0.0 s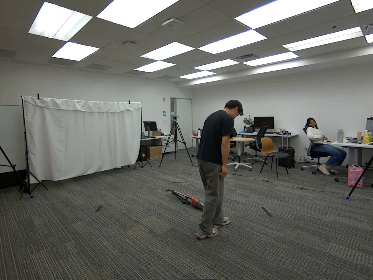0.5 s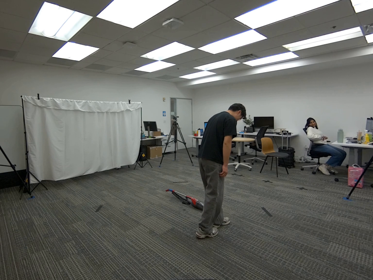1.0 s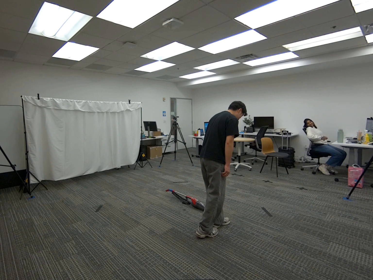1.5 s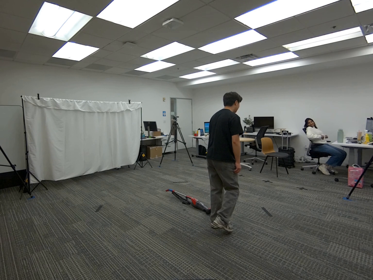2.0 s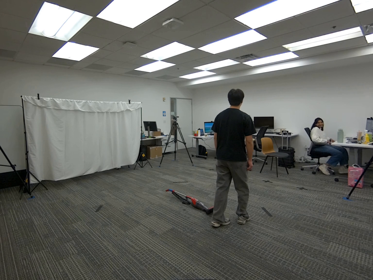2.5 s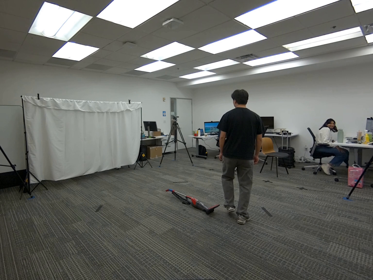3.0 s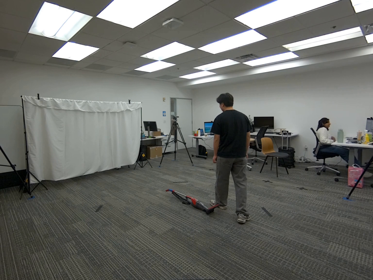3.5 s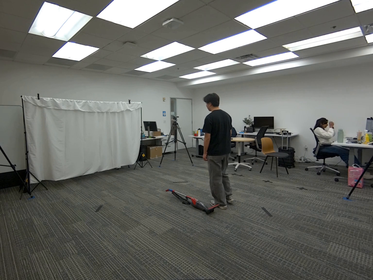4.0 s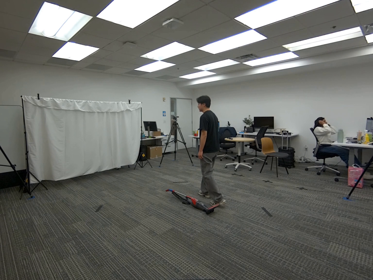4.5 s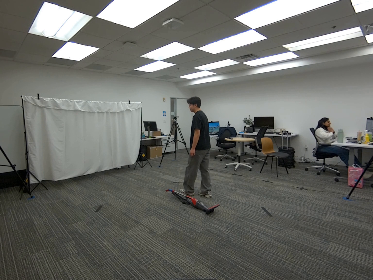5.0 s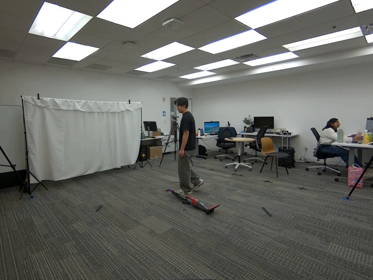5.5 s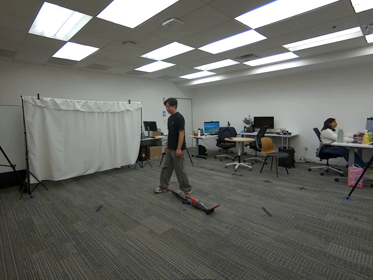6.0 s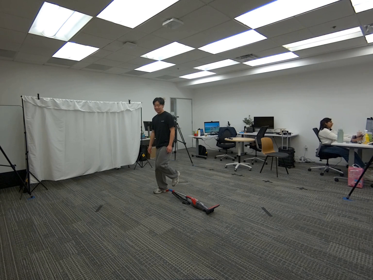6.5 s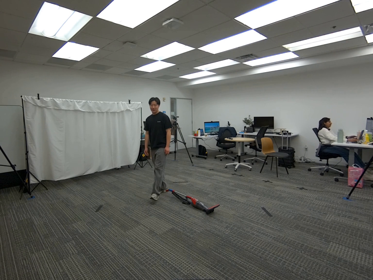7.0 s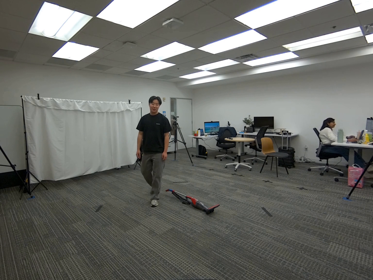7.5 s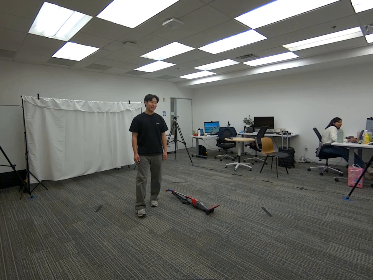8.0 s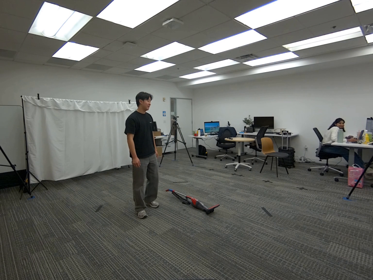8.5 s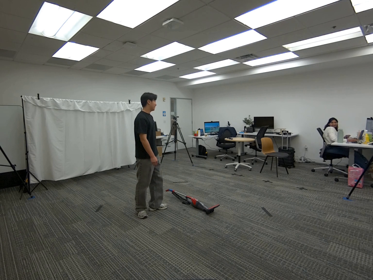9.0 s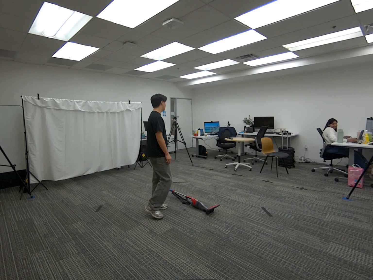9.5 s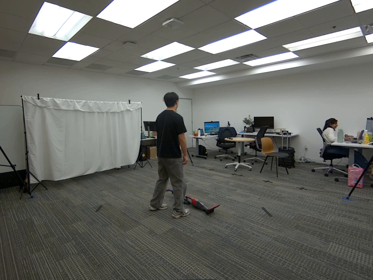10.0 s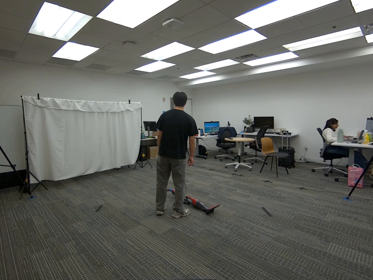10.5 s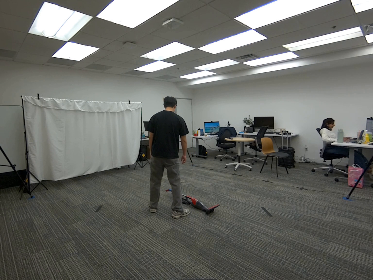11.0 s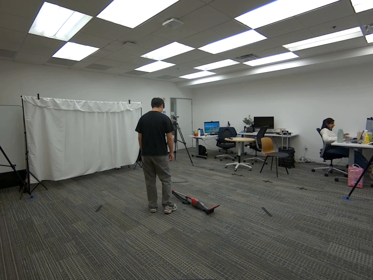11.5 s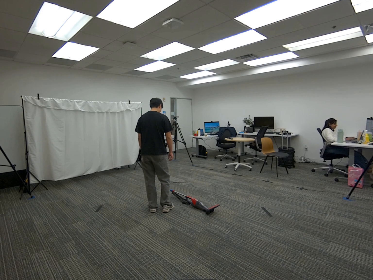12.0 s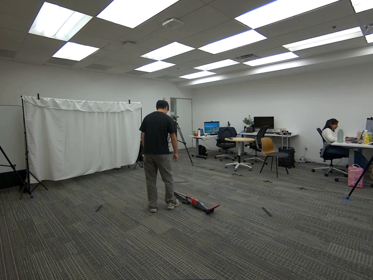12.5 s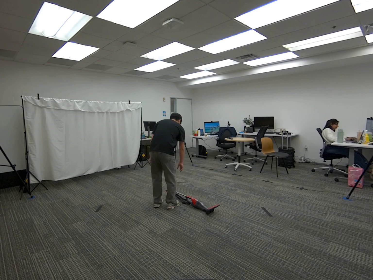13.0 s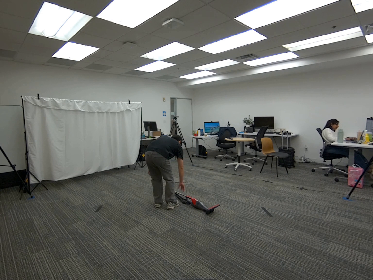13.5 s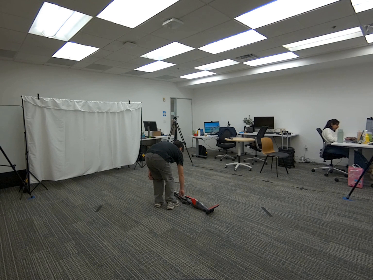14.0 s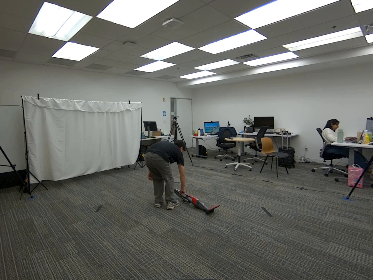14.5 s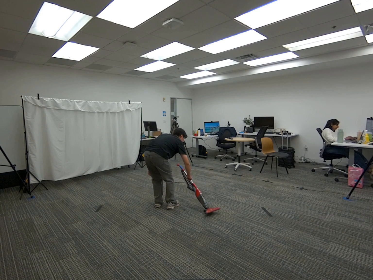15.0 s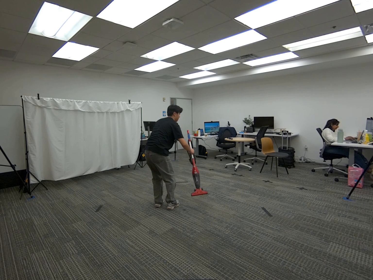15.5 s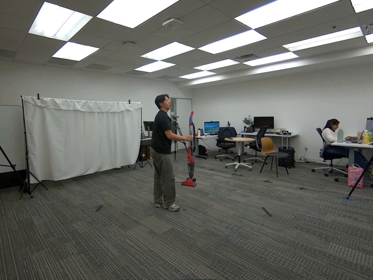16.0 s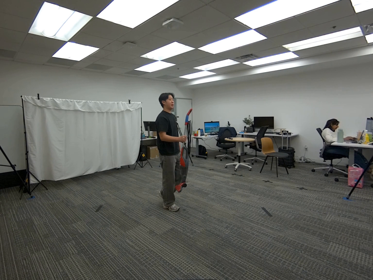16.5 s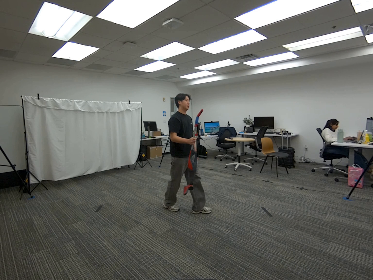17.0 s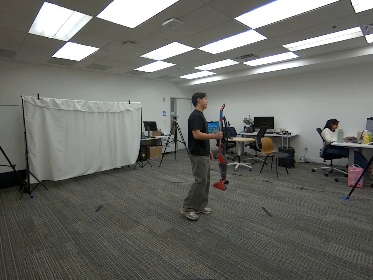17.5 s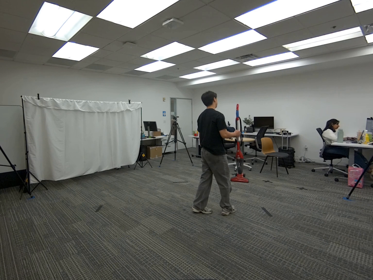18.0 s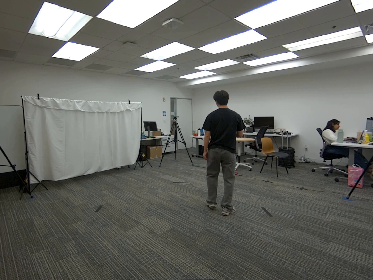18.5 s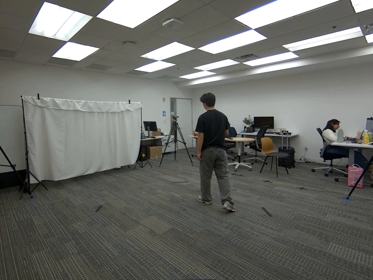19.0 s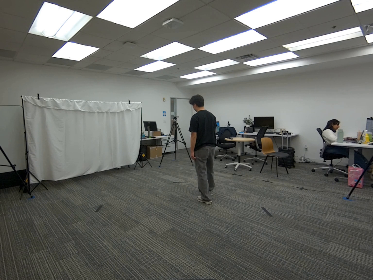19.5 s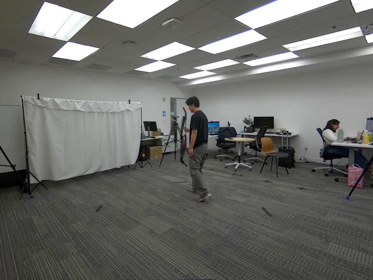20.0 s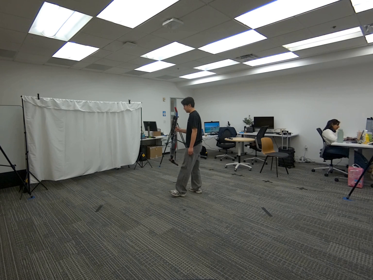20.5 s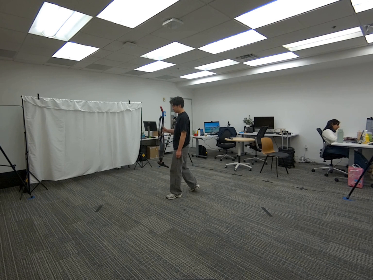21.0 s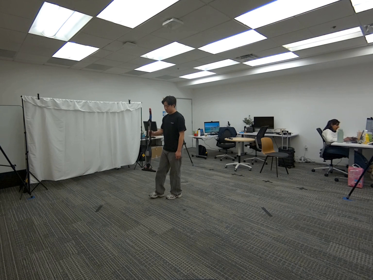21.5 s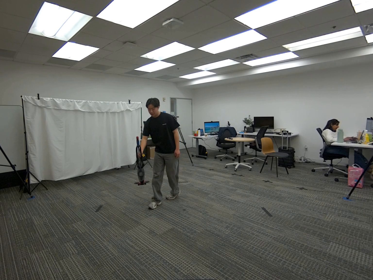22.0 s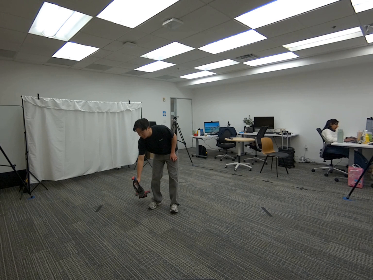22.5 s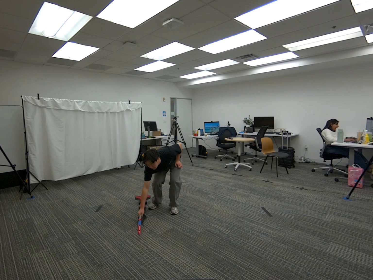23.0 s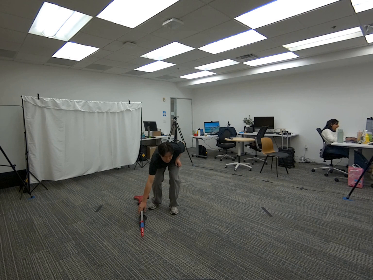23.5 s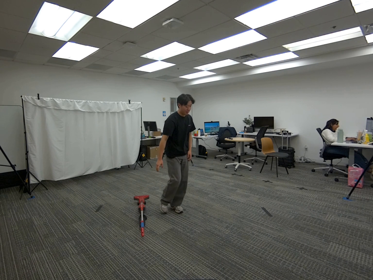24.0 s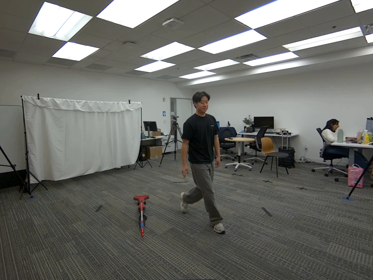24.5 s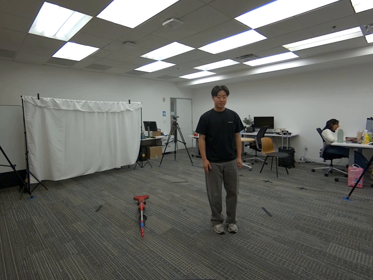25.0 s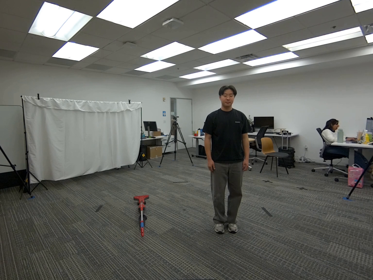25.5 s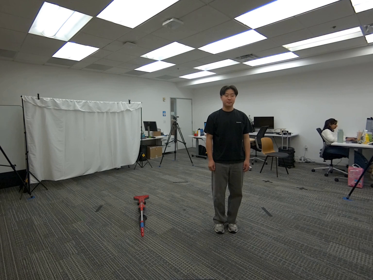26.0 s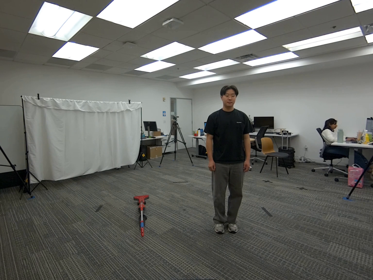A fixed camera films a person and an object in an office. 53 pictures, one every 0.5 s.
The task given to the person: Walk over to the vacuum on the floor and pick up the vacuum using your right hand and walk around within the bounding area and then place back on the floor.
